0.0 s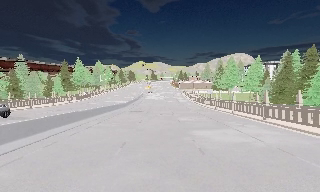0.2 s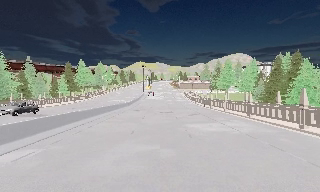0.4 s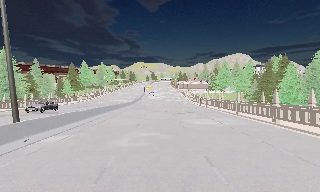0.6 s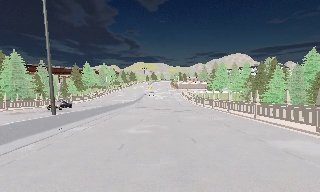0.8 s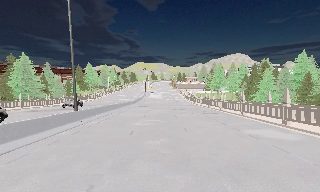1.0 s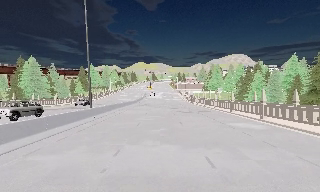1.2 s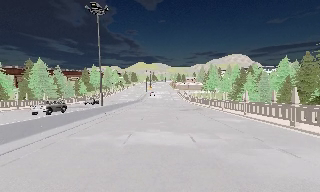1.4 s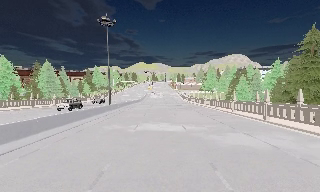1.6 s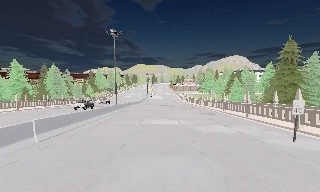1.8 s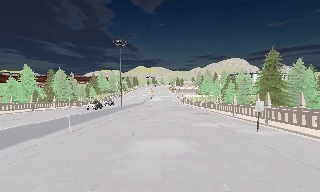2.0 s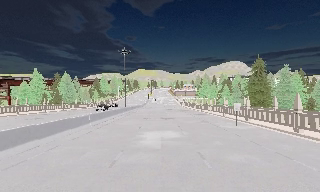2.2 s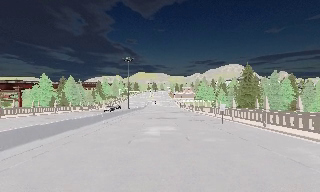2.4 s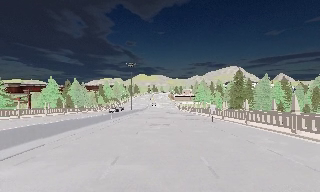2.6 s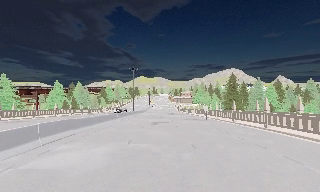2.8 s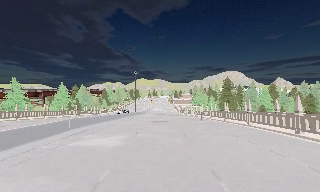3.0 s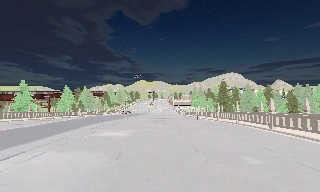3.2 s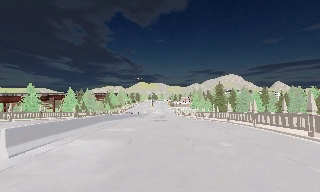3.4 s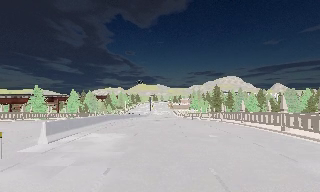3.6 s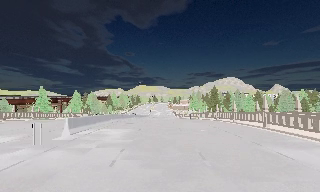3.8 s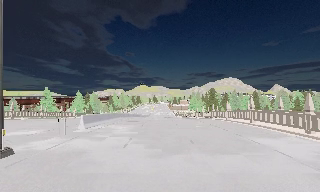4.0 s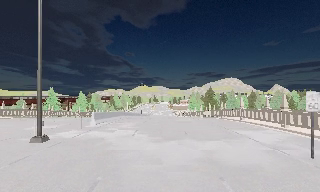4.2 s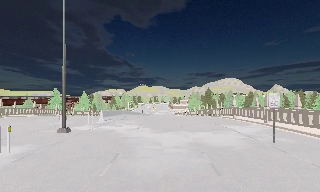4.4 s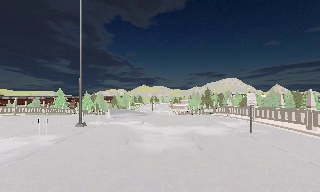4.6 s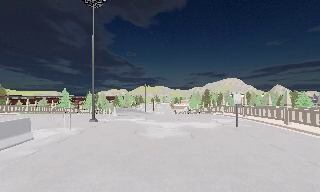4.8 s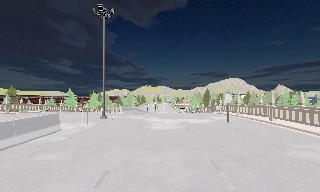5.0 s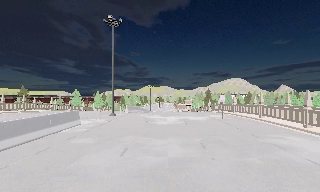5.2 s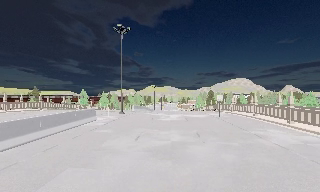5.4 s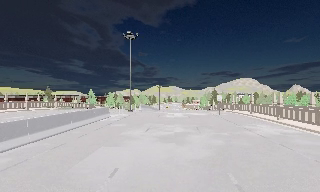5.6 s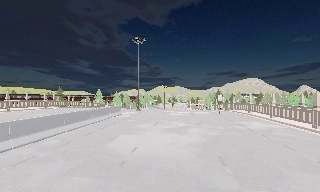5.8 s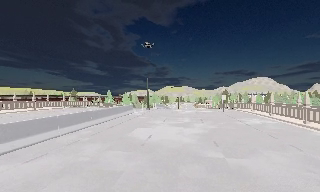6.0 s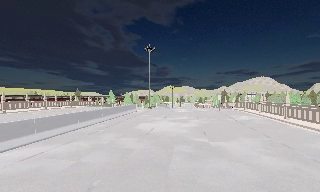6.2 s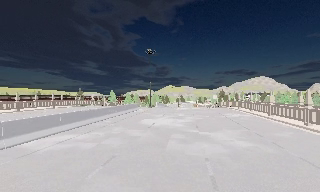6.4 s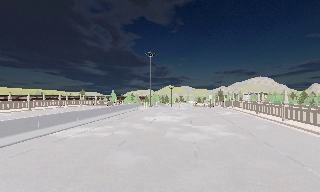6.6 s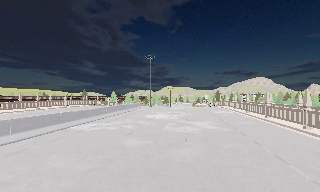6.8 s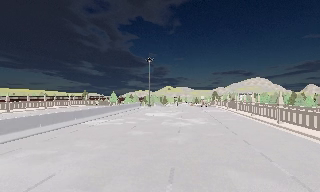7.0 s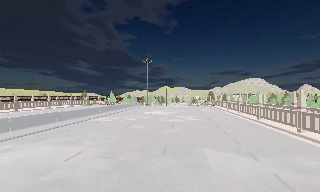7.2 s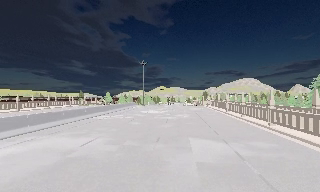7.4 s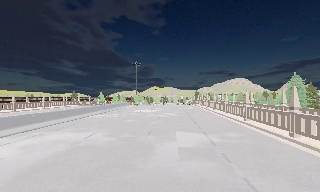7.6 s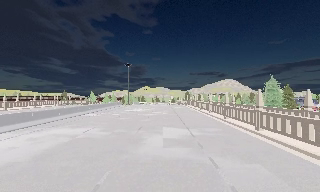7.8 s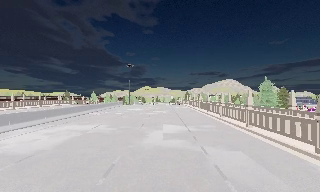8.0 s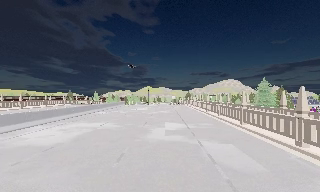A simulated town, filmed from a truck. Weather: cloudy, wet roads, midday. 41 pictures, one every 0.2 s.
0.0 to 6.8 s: The camera travels backward, about 85 m, so what stands in front gets smaller.
6.8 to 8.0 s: The camera travels backward, about 9 m, so what stands in front gets smaller. It loses speed.
The film runs backward here.
